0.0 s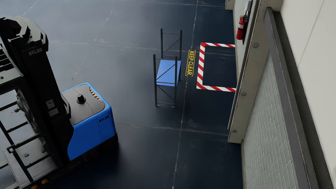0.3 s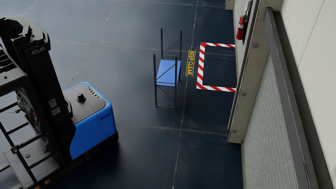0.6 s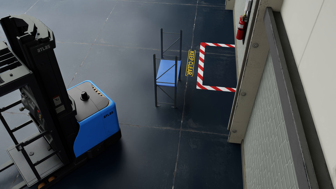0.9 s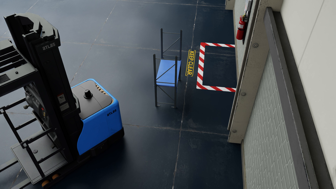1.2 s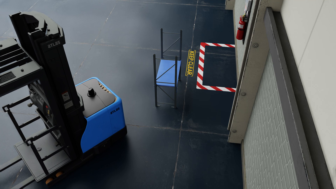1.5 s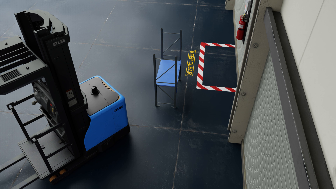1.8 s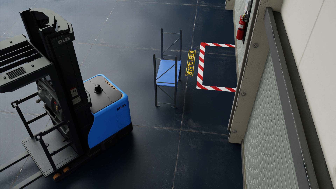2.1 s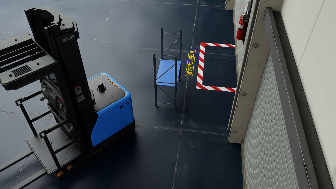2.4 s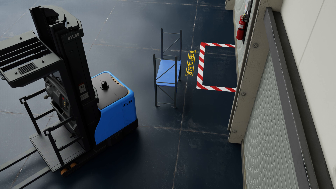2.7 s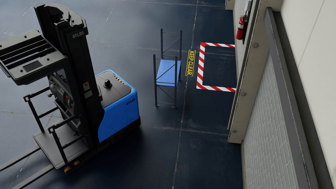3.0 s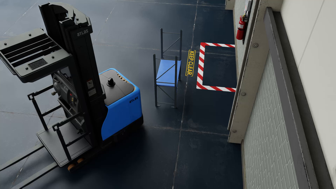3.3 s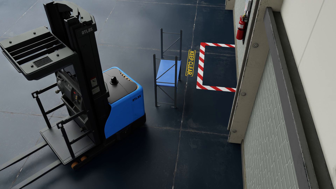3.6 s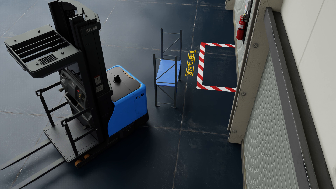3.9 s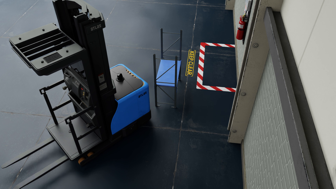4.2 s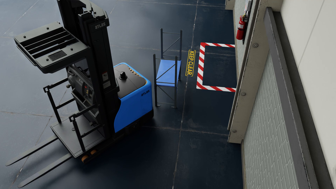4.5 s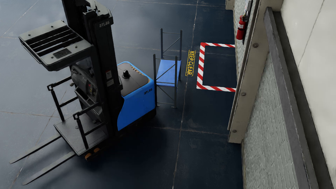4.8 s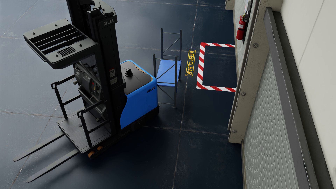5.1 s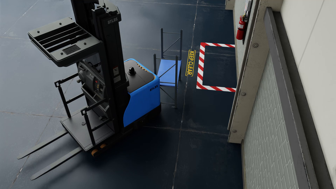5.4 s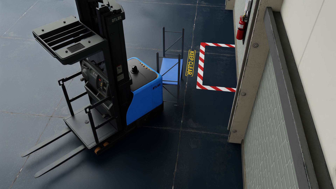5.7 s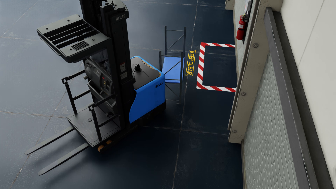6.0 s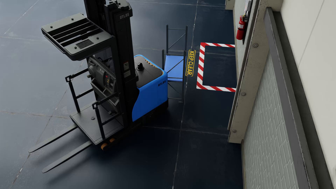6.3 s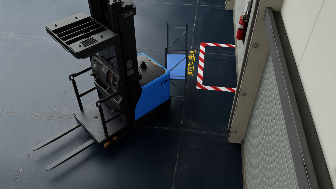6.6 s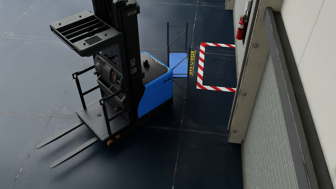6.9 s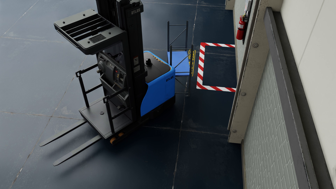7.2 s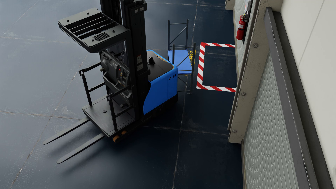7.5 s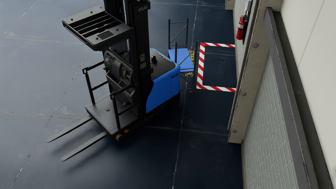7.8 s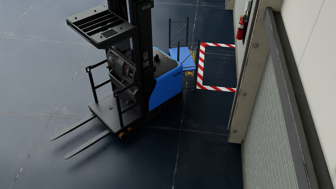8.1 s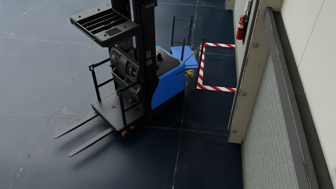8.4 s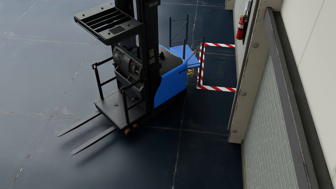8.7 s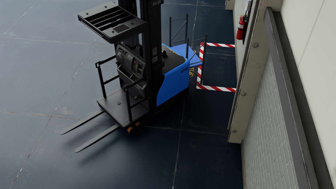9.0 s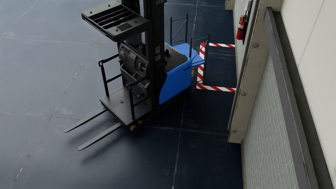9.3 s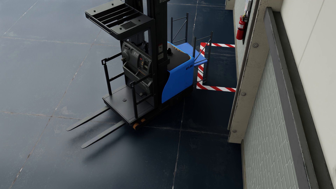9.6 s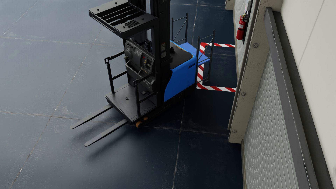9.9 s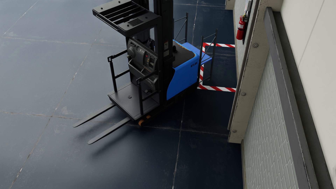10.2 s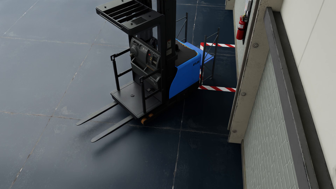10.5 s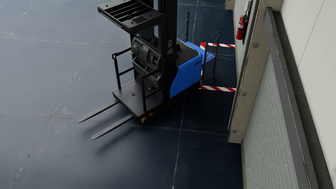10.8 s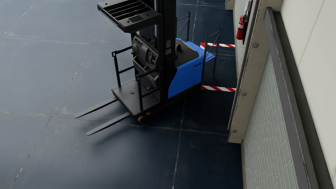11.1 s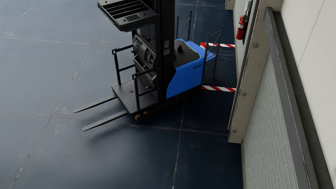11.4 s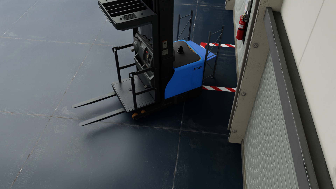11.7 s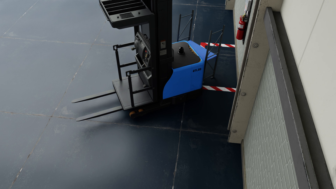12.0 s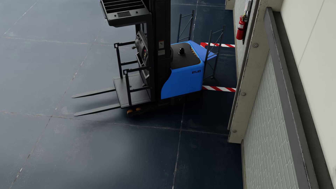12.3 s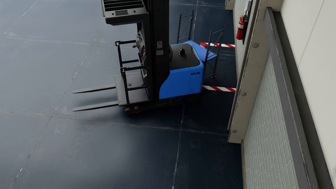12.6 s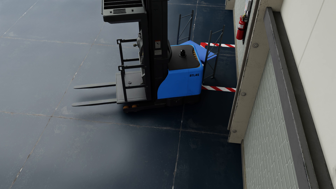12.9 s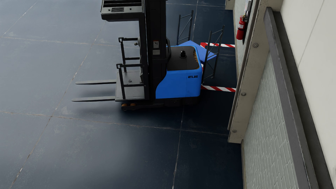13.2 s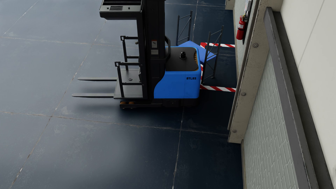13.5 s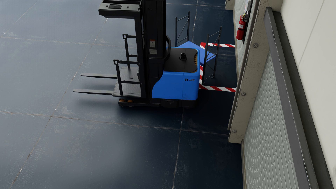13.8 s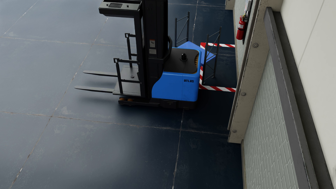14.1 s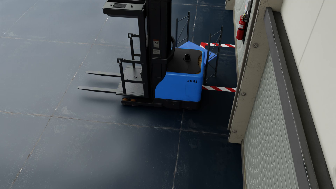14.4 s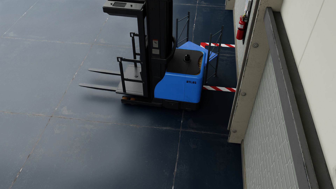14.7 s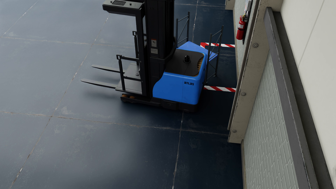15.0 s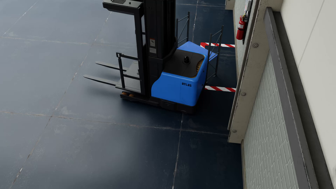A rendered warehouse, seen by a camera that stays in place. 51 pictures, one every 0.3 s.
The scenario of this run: A forklift runs into an object in its way.
